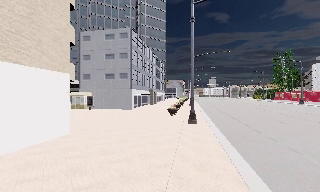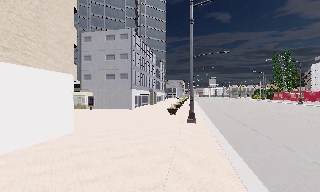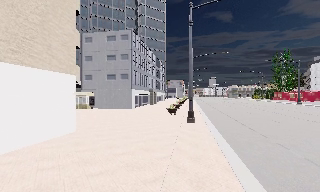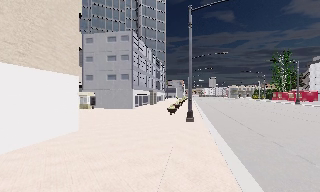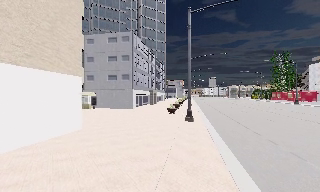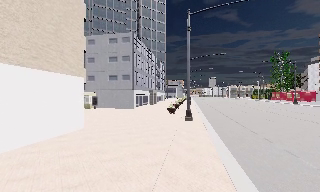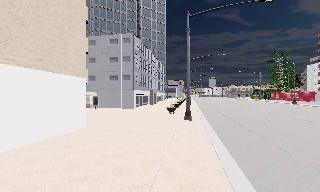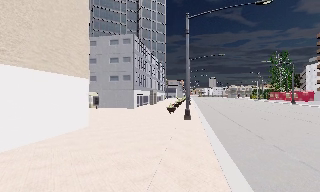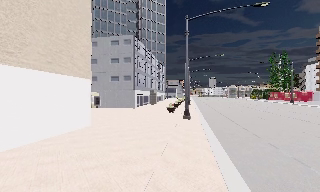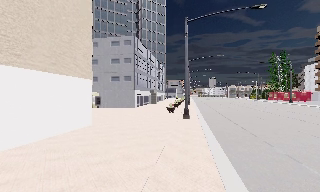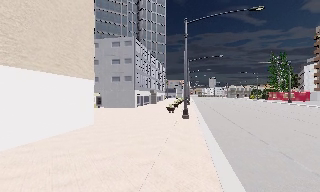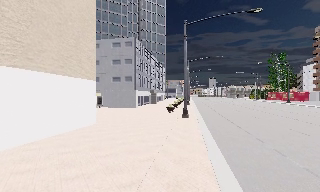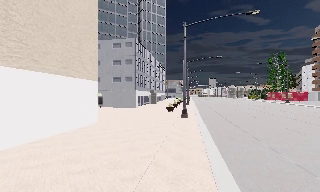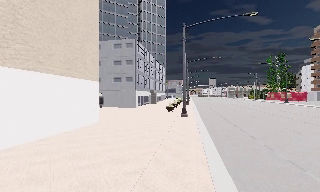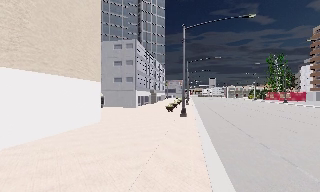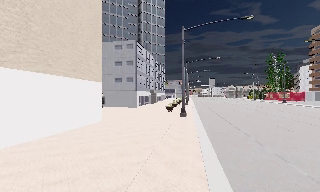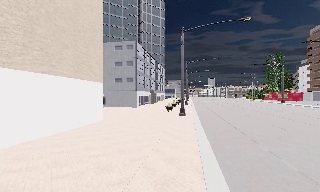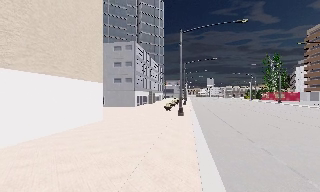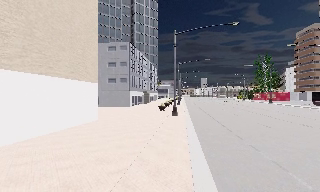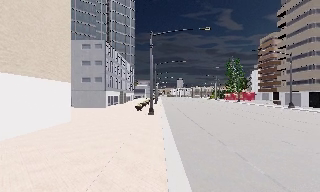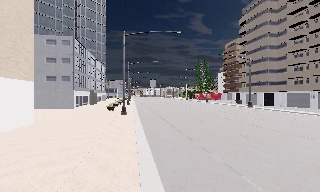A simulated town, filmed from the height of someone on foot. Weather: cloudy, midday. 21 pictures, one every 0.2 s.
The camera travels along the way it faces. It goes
backward.
0.0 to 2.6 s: The camera travels backward, about 4.5 m, so what stands in front gets smaller.
2.6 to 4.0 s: The camera pans to its right, which is clockwise from overhead, by about 20 degrees. It travels backward, about 2.5 m, so what stands in front gets smaller.
The film runs backward here.
